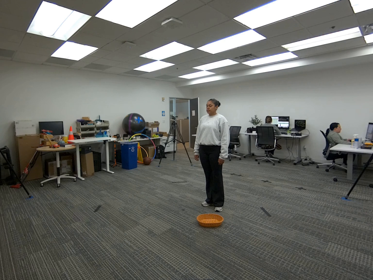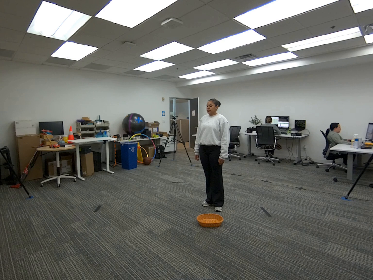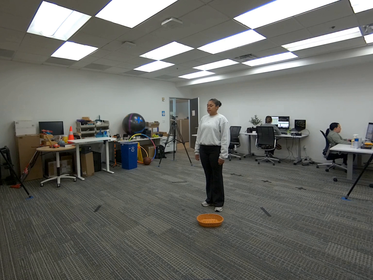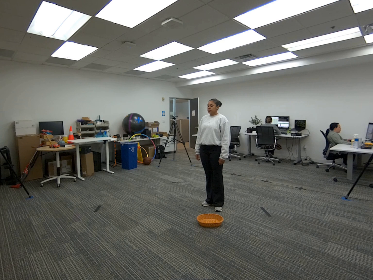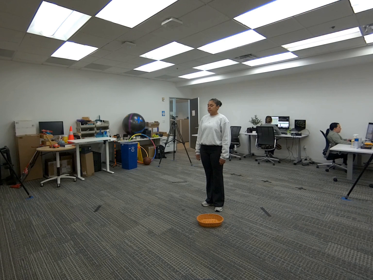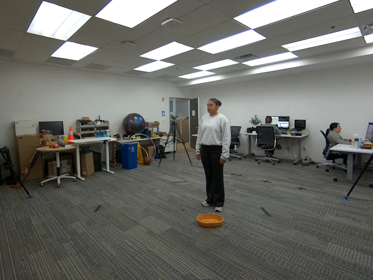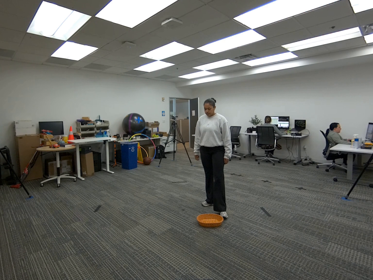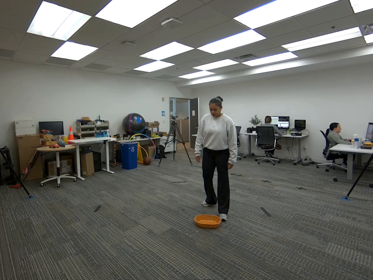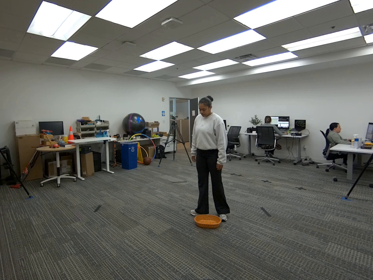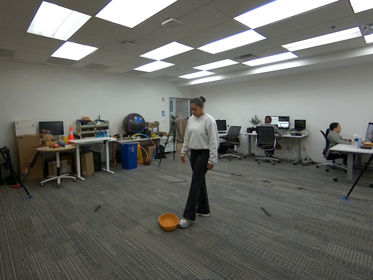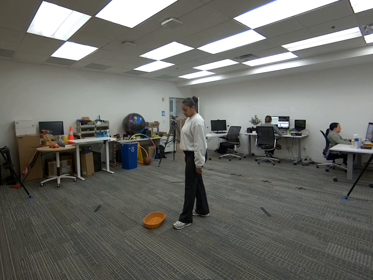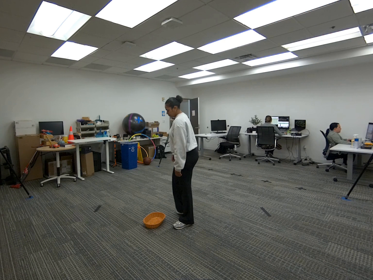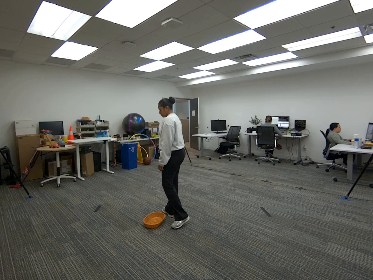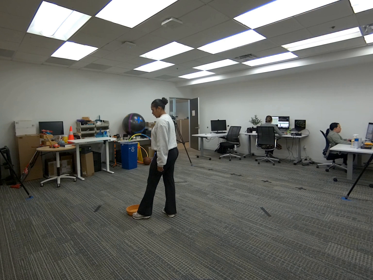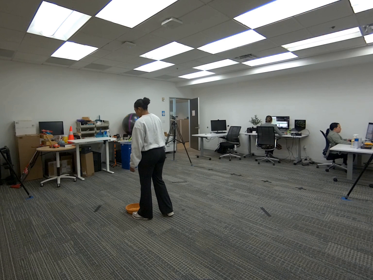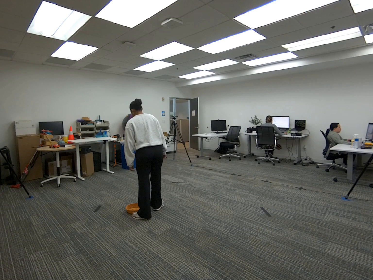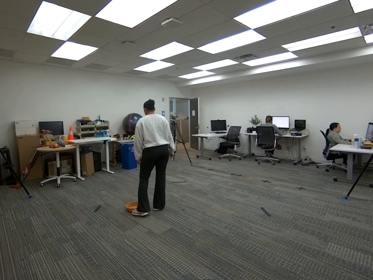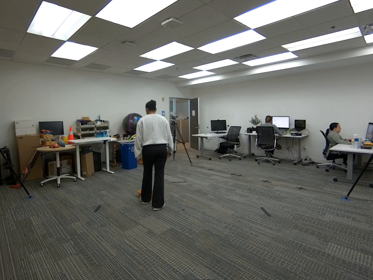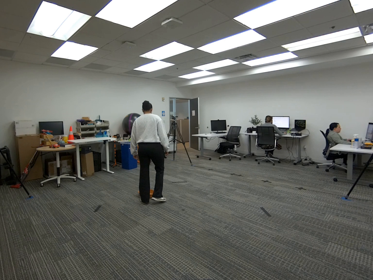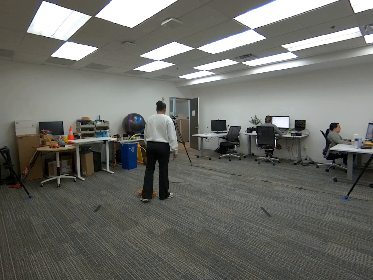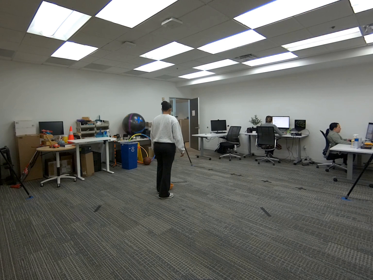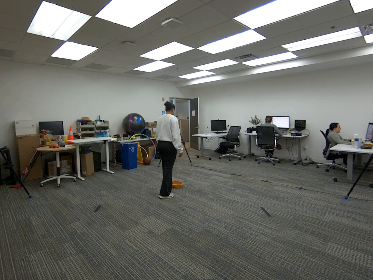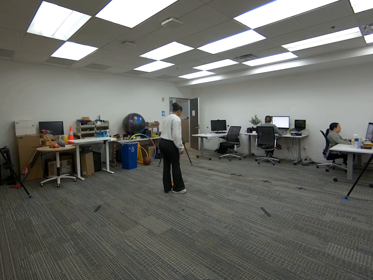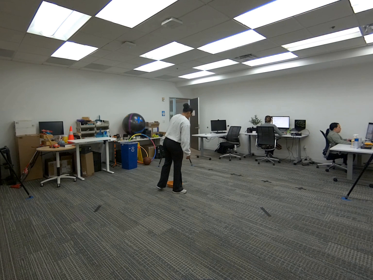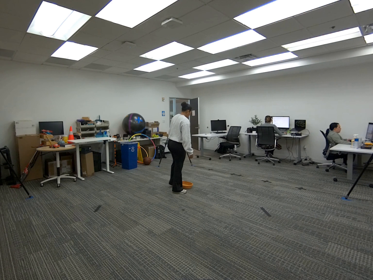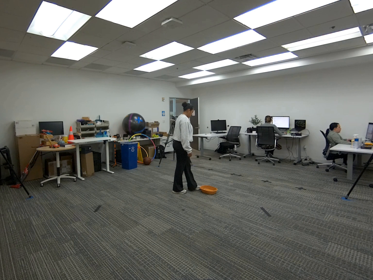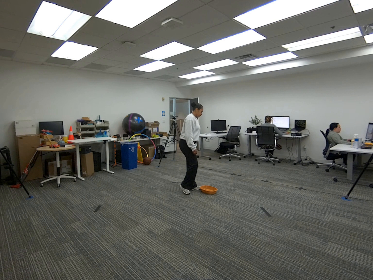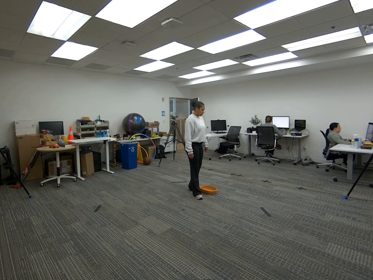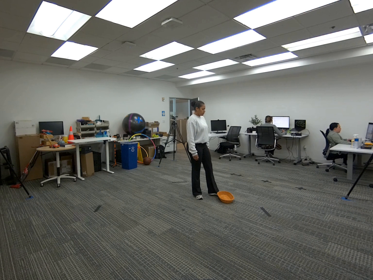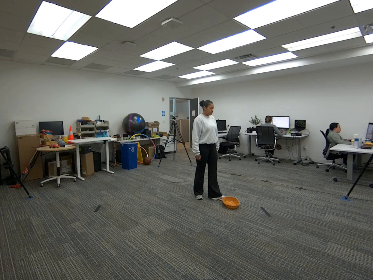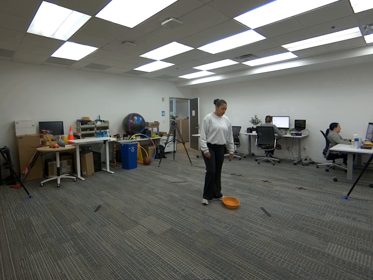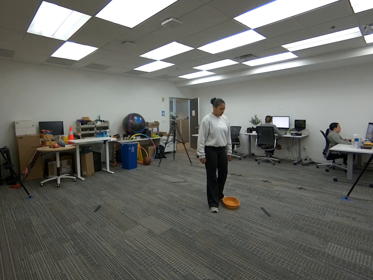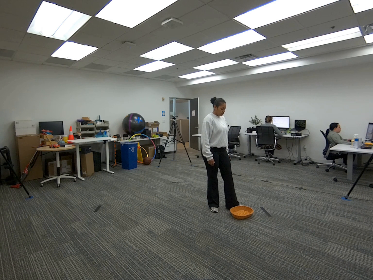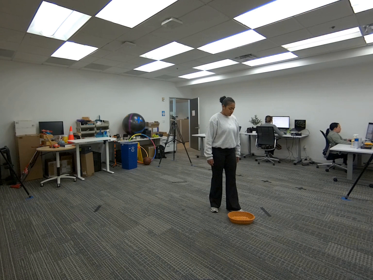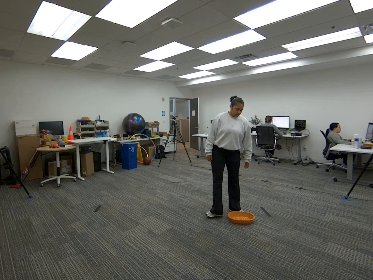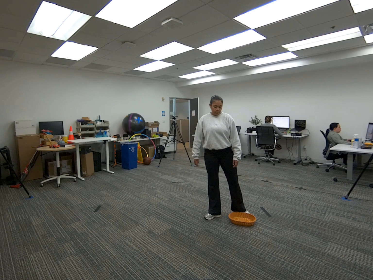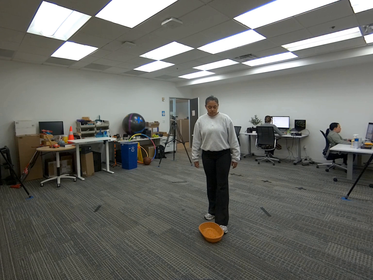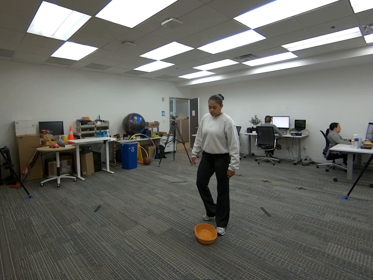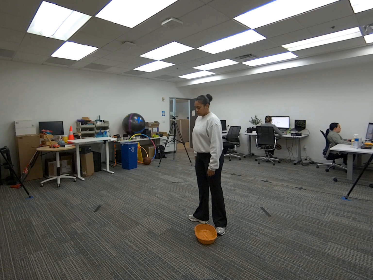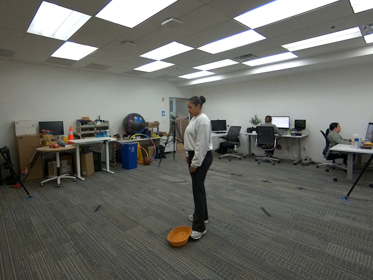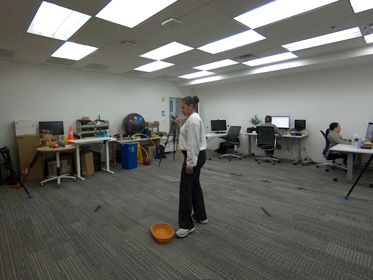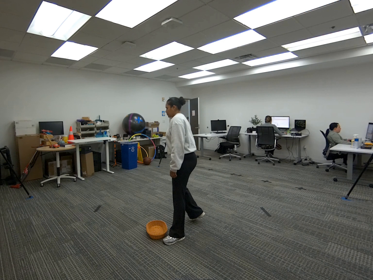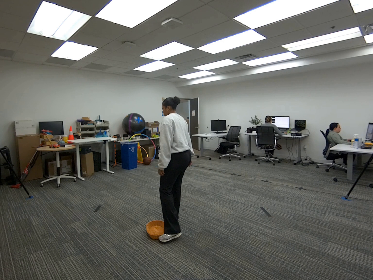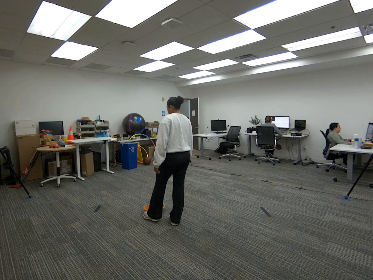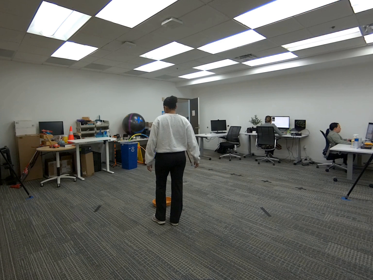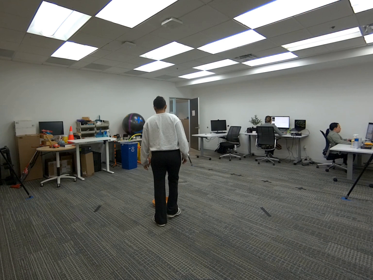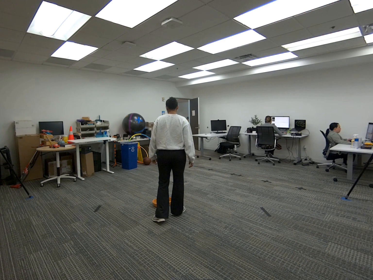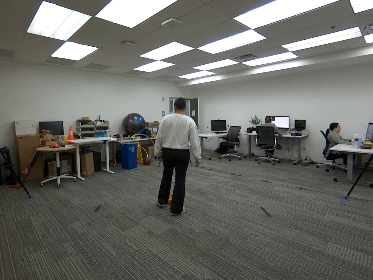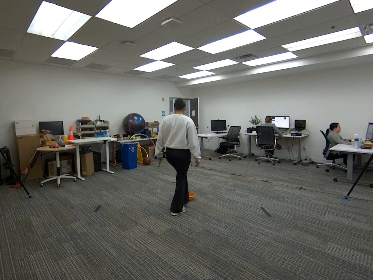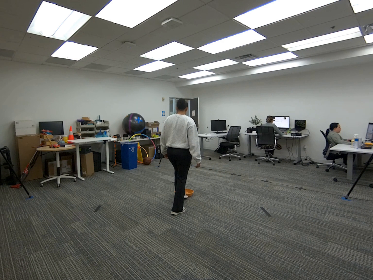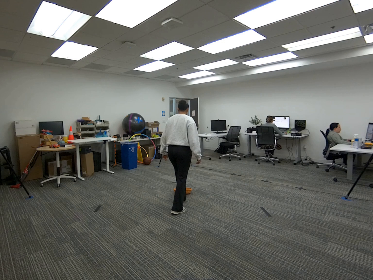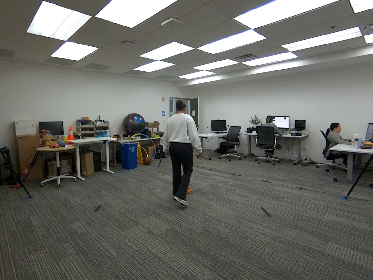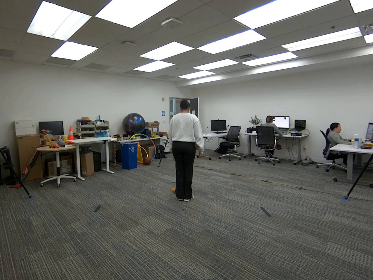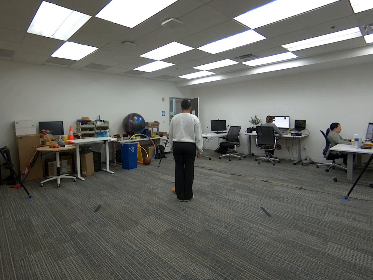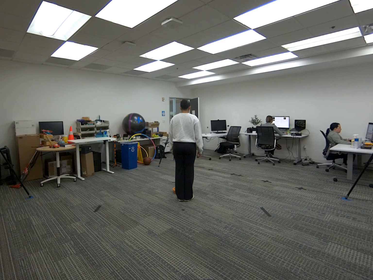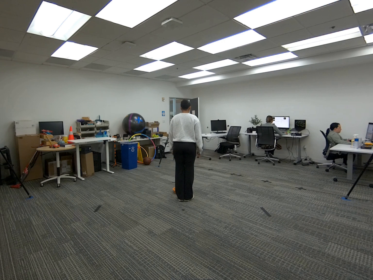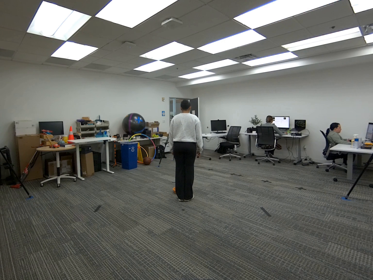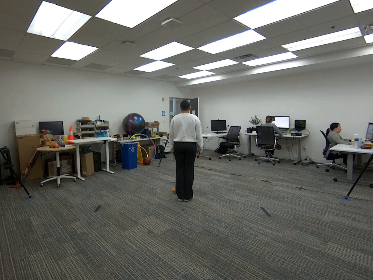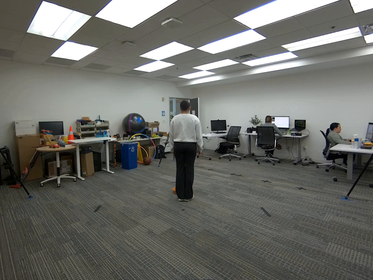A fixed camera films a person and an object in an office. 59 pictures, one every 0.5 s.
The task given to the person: Walk to the woven basket from the ground and use your left foot and push it to the side.
